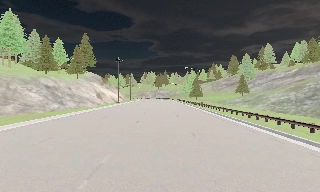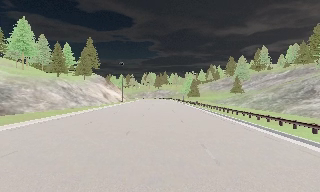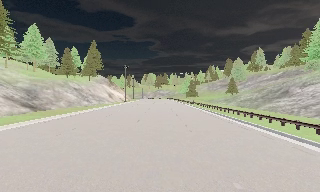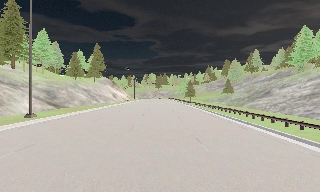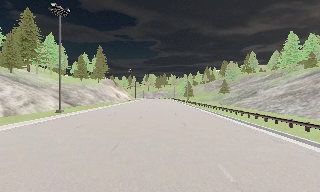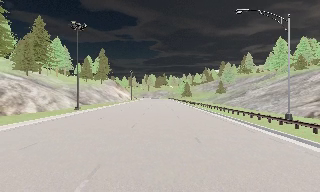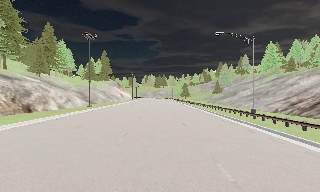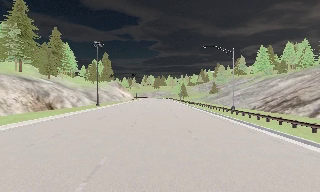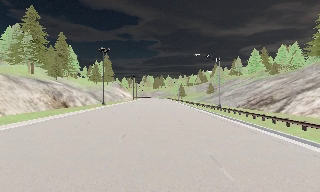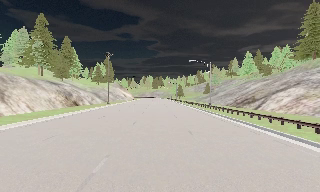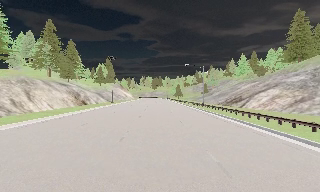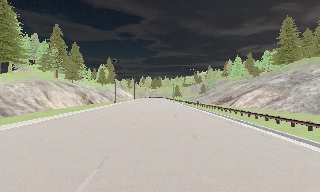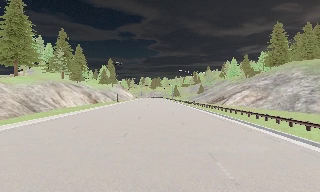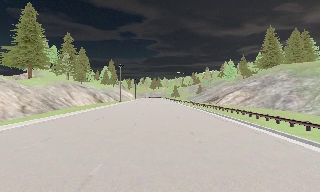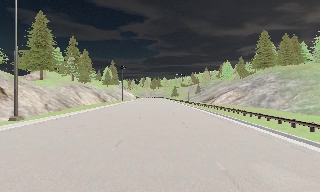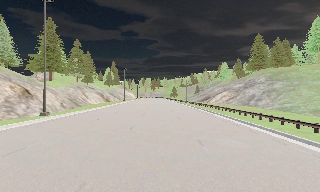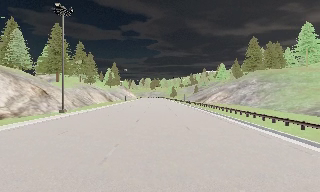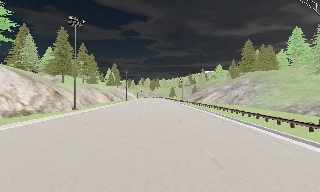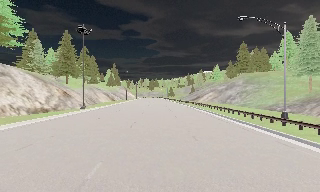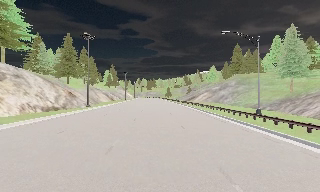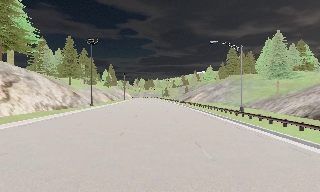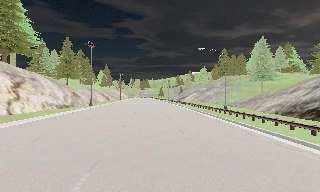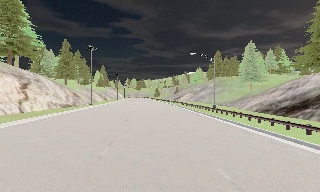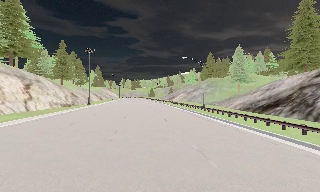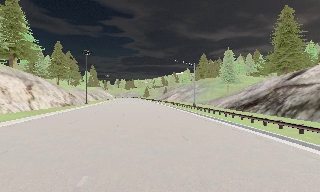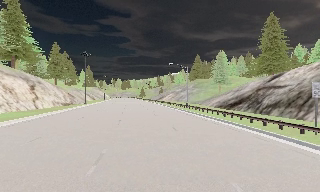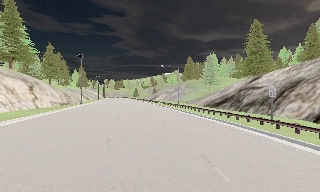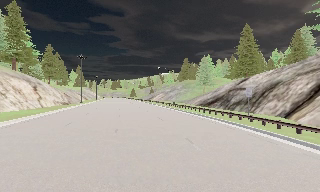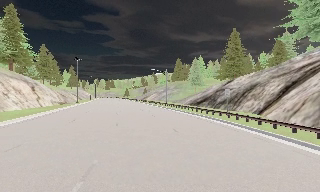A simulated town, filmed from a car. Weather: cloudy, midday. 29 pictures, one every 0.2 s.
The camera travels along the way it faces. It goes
backward.
0.0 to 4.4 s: The camera travels backward, about 75 m, so what stands in front gets smaller.
4.4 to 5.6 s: The camera swings to its right by about 10 degrees, and the scene slides to the left. It travels backward, about 13 m, so what stands in front gets smaller.
The film runs backward here.
